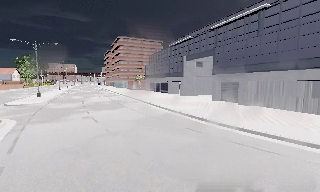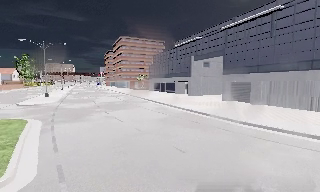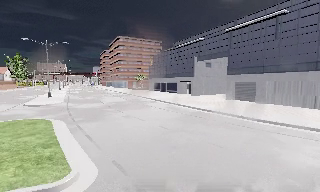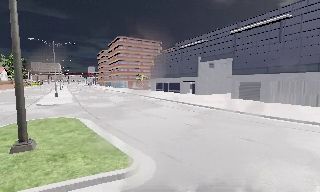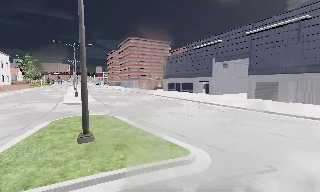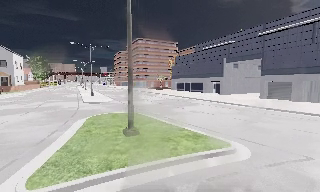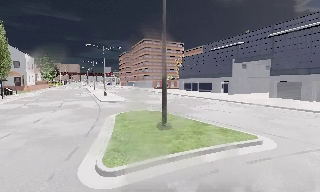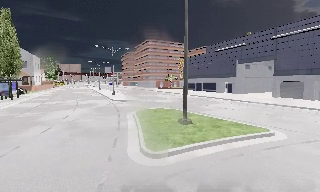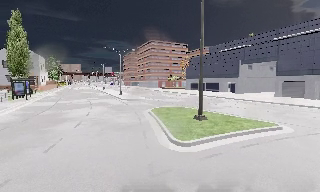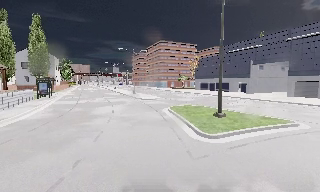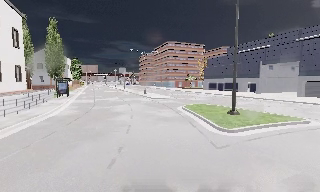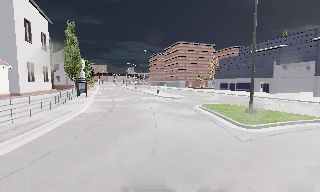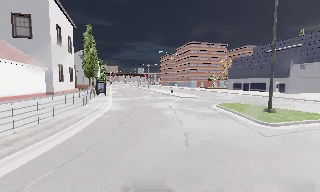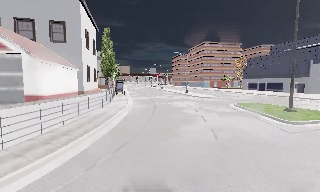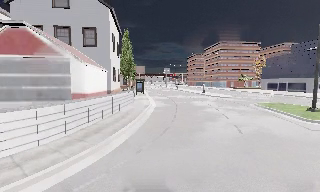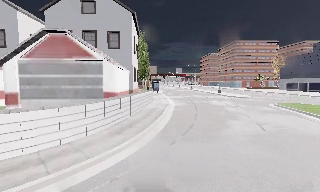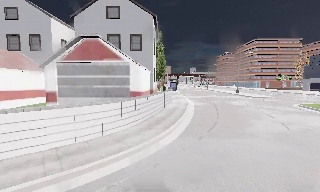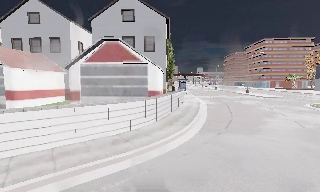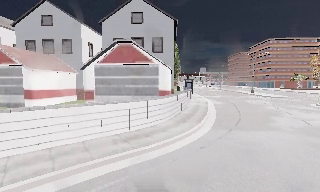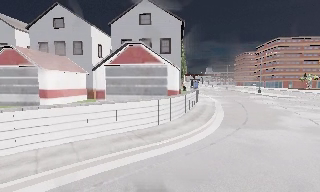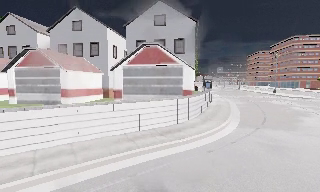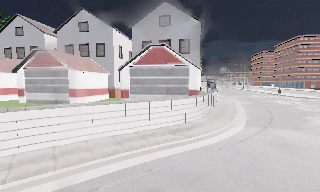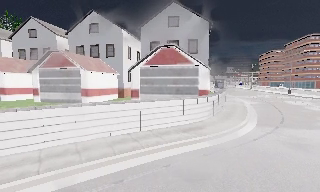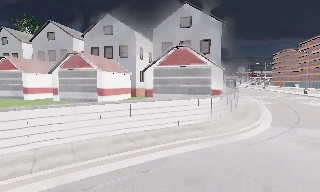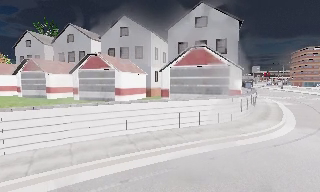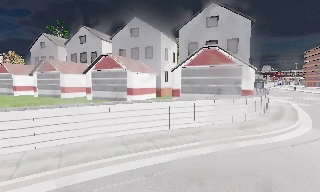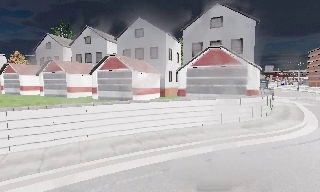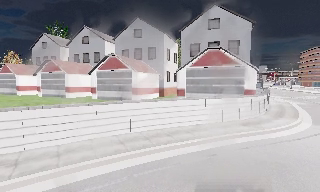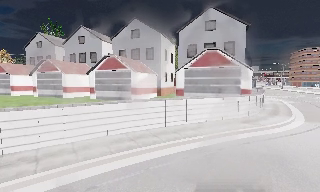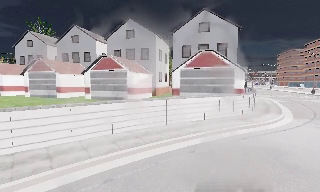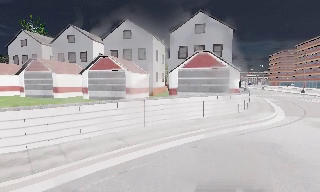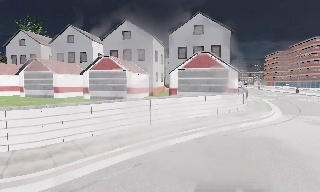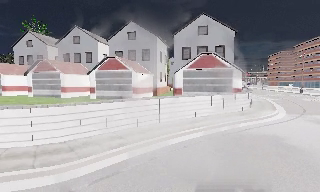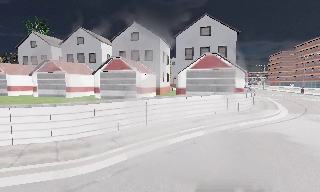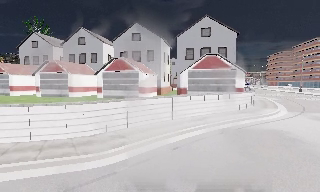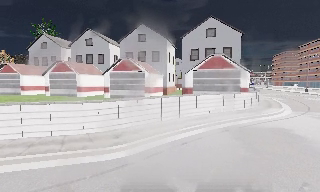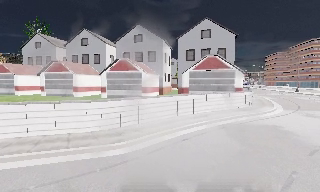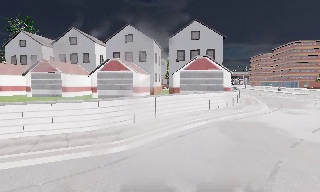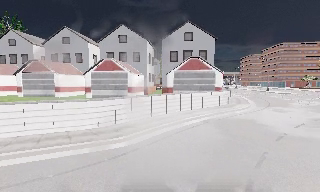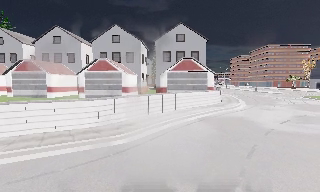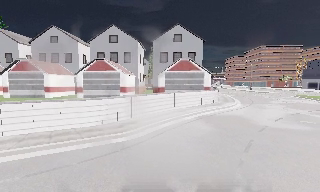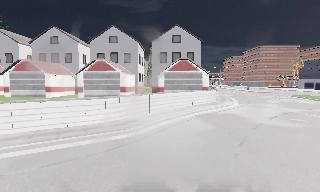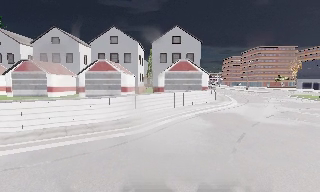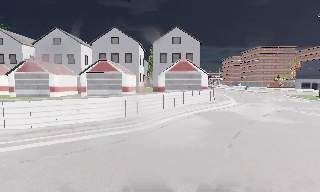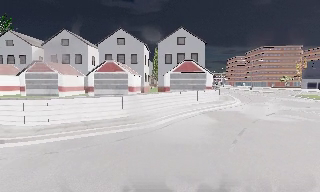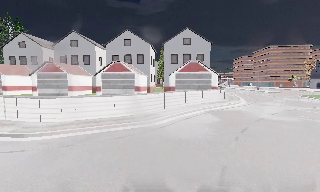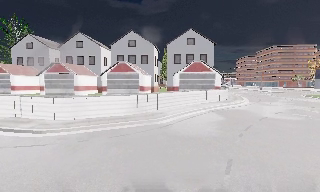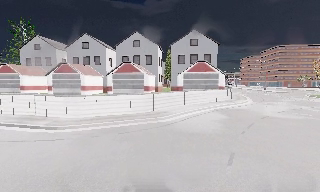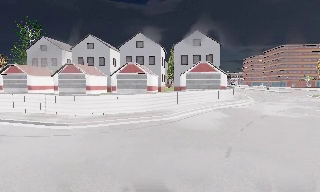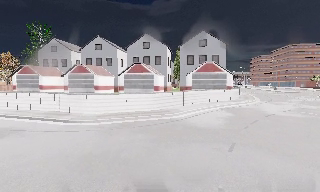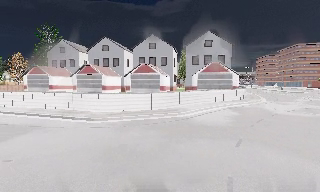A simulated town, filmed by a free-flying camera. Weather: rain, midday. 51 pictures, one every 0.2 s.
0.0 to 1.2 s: The camera travels to its left, about 10 m, so close, fixed things drift to the right.
1.2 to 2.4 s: The camera pans to its left, which is counterclockwise from overhead, by about 10 degrees. It travels to its left and backward, about 8 m, so close, fixed things drift to the right.
2.4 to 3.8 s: The scene slides to the right, as the camera pans about 25 degrees to its left. It travels to its left and backward, about 7 m, so close, fixed things drift to the right. It loses speed.
3.8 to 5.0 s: The scene slides to the right, as the camera pans about 15 degrees to its left. It travels to its left and backward, about 3 m, so close, fixed things drift to the right.
5.0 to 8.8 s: The camera pans to its right, which is clockwise from overhead, by about 20 degrees. It travels backward and to its left, about 10 m, so what stands in front gets smaller.
8.8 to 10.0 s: The camera travels backward, about 3 m, so what stands in front gets smaller.
The film runs forward here.
